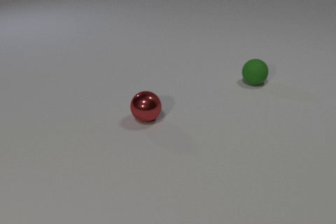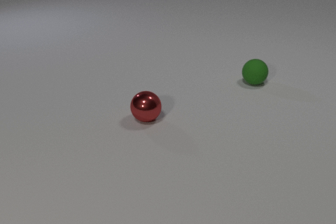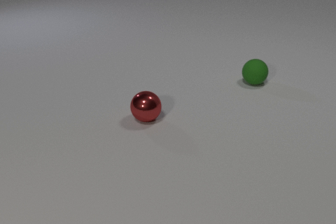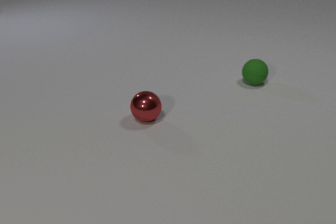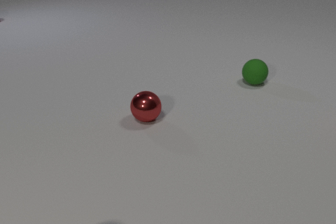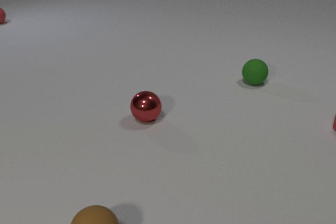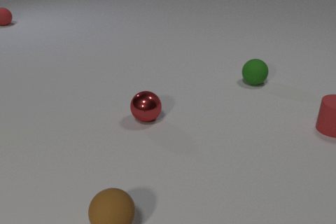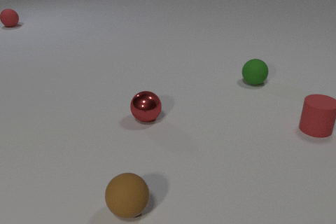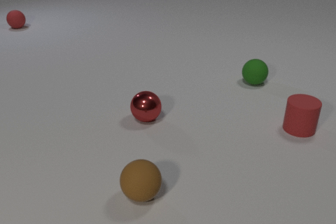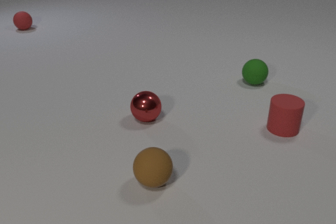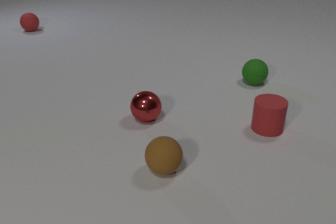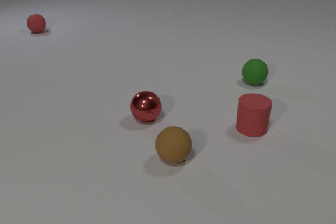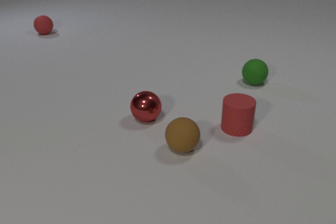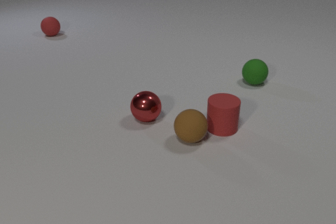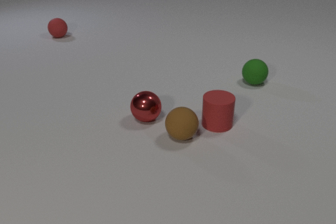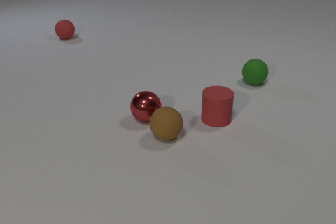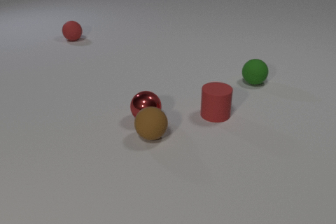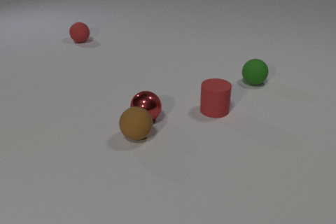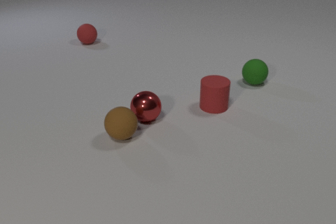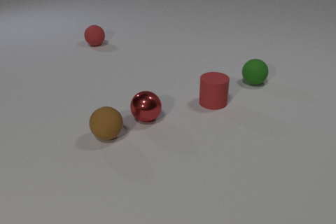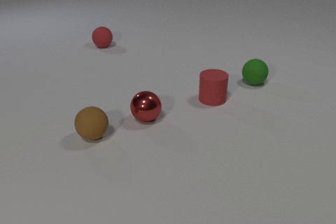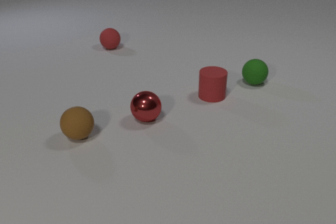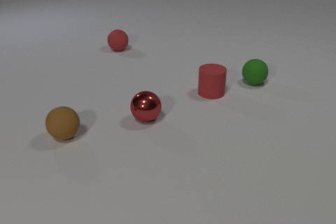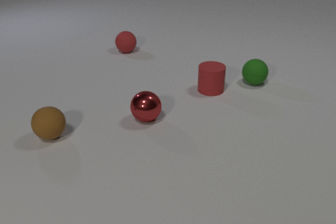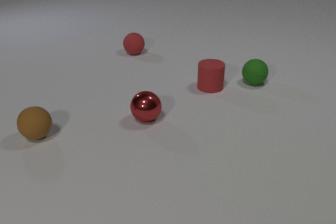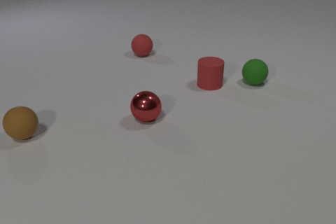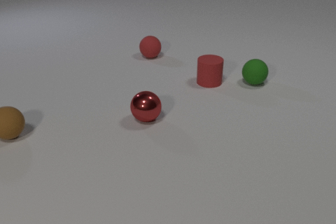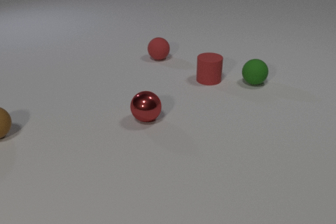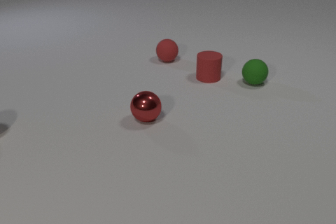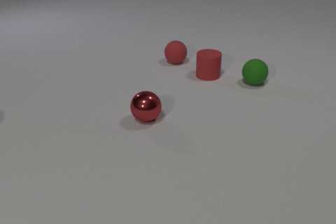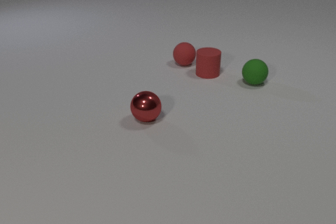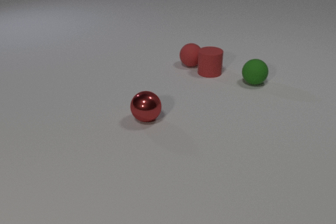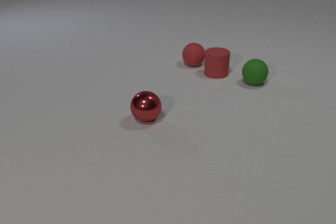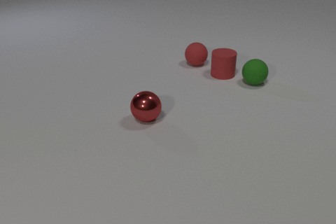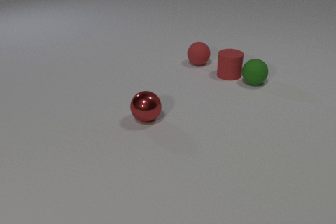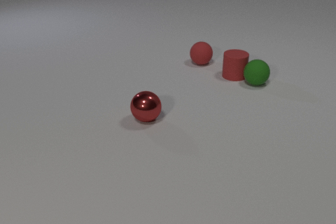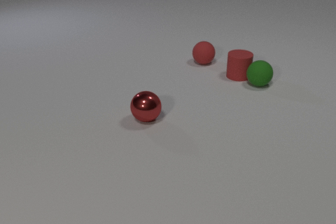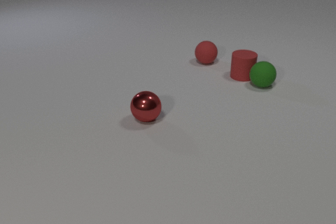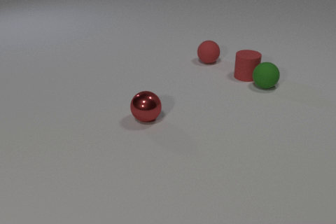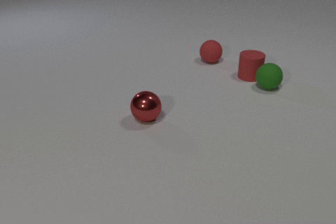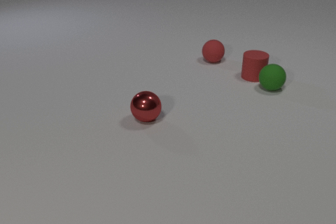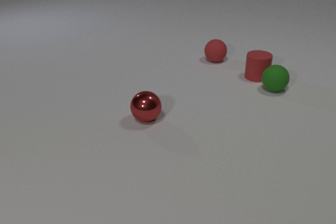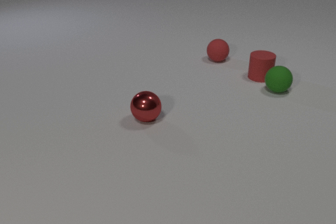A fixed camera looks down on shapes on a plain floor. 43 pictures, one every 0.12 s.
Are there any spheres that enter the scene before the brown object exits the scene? yes.
How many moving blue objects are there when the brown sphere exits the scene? 0.
What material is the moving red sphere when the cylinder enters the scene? rubber.
0.00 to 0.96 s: The brown rubber sphere comes in at the bottom edge, rolls away from the camera and to the right. The red rubber cylinder comes in at the right edge, slides to the left. The red rubber sphere comes in at the left edge, rolls toward the camera and to the right.
0.96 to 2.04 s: The brown rubber sphere rolls away from the camera. The red rubber cylinder slides to the left. The red rubber sphere rolls toward the camera and to the right. The brown rubber sphere and the red rubber cylinder collide.
2.04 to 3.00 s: The brown rubber sphere rolls to the left. The red rubber cylinder slides away from the camera. The red rubber sphere rolls to the right and toward the camera.
3.00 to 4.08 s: The brown rubber sphere rolls to the left and away from the camera, leaves at the left edge. The red rubber cylinder slides away from the camera and to the right. The red rubber sphere rolls to the right and toward the camera. The red rubber cylinder and the red rubber sphere collide.
4.08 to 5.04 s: The red rubber cylinder slides to the right. The red rubber sphere rolls to the right and away from the camera. The green rubber sphere rolls to the right and toward the camera. The red rubber cylinder and the green rubber sphere collide.
